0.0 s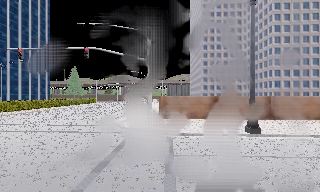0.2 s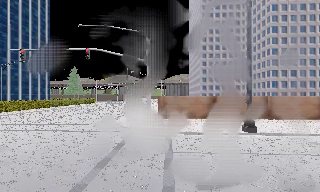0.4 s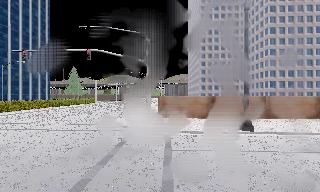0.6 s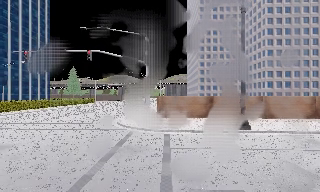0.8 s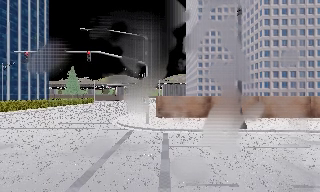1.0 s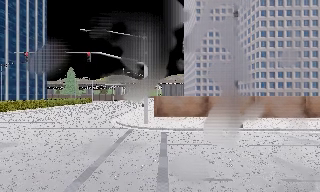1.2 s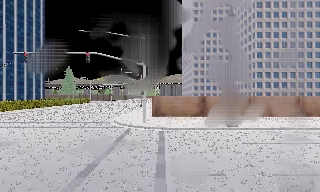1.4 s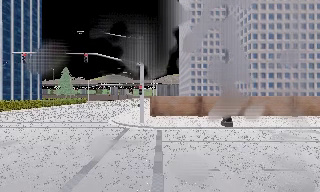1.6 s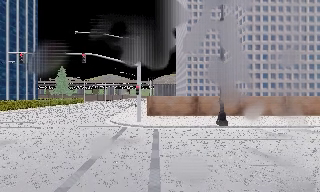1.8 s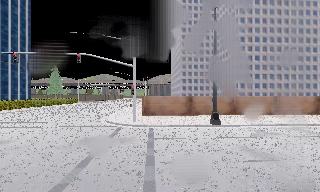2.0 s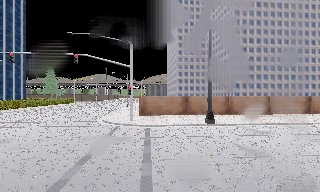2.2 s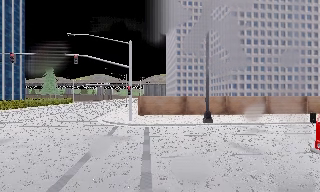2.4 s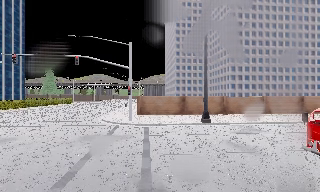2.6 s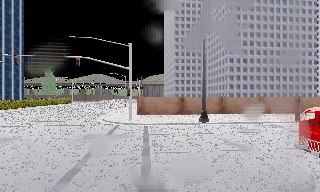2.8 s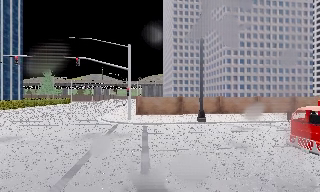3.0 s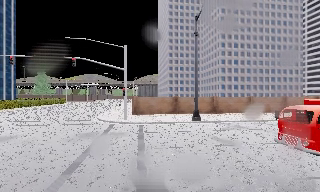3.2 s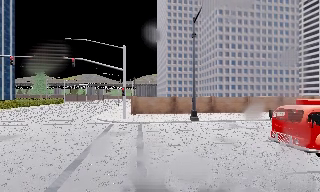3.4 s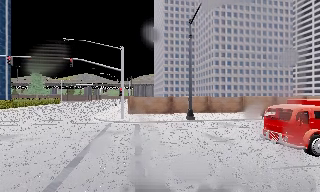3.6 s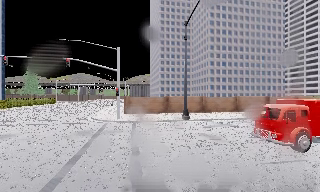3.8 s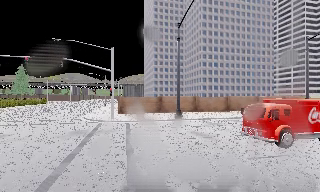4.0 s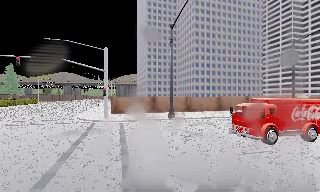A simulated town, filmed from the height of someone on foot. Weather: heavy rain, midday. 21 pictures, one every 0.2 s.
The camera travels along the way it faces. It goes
backward.
0.0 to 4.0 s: The camera swings to its right by about 20 degrees, and the scene slides to the left. It travels backward, about 6 m, so what stands in front gets smaller.
The film runs backward here.
